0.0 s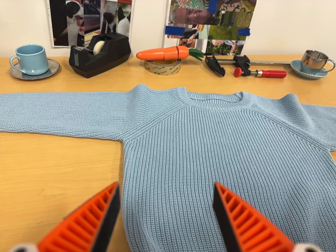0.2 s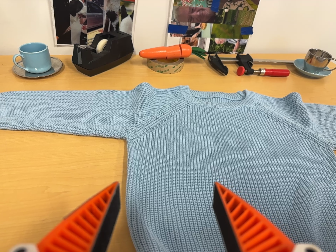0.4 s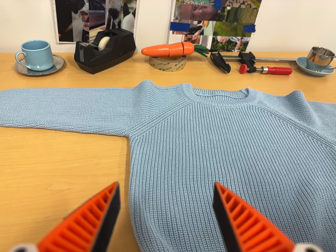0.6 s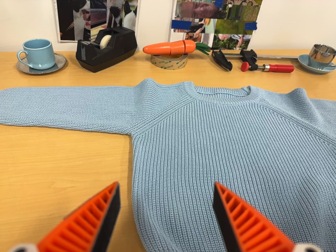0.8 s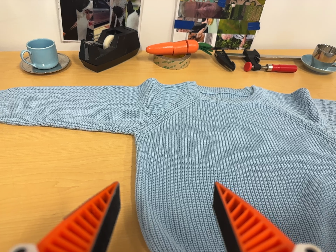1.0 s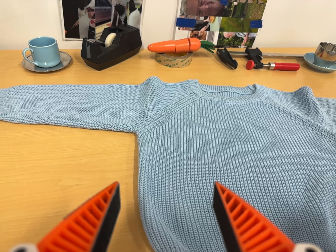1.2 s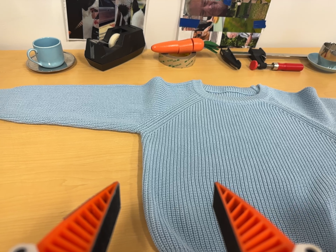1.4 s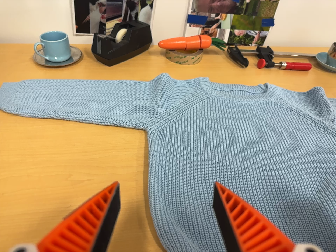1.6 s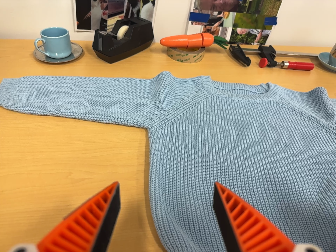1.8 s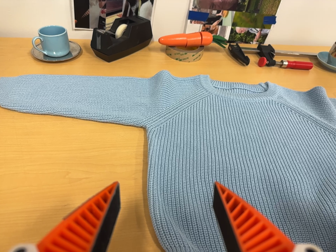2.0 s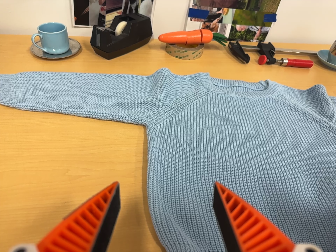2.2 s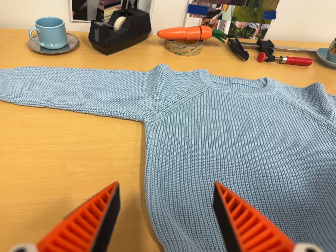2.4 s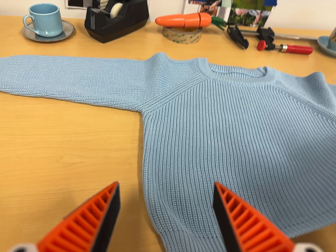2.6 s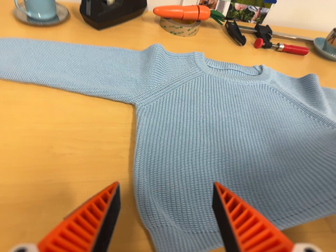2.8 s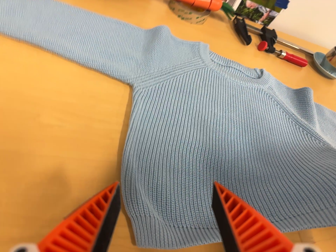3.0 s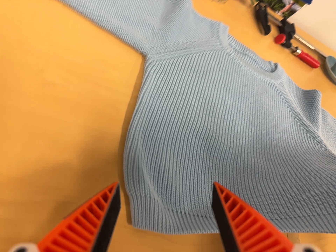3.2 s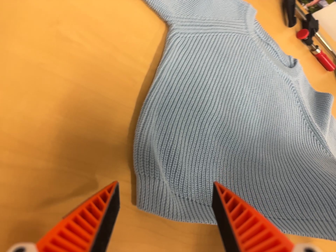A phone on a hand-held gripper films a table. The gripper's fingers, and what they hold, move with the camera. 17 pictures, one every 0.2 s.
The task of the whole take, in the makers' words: fold up.
0.0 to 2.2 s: The camera shifts only a little, or ends up much as it began.
2.2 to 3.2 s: The camera pans to its right by about 15 degrees. It travels to its left and forward, about 12 cm. Its aim tips toward the bottom of its view by about 20 degrees, and the scene shifts upward. It rolls about its line of sight by about 30 degrees, and the scene rotates clockwise.
The film runs forward here.
